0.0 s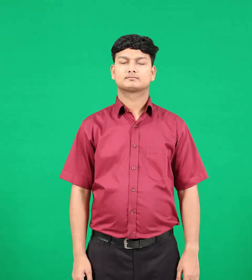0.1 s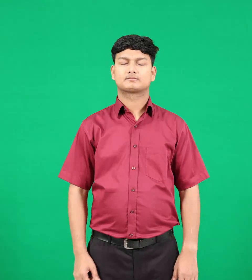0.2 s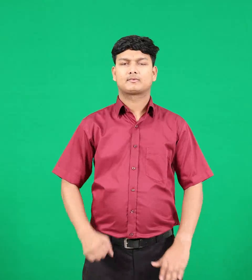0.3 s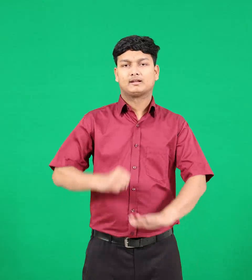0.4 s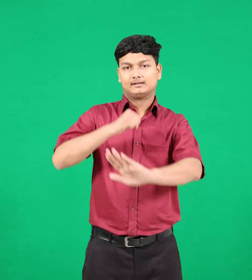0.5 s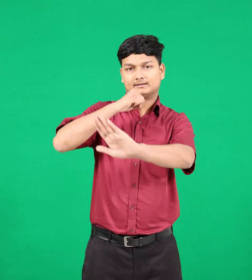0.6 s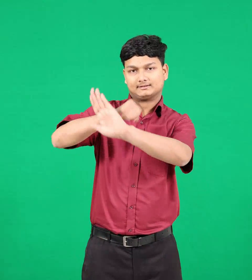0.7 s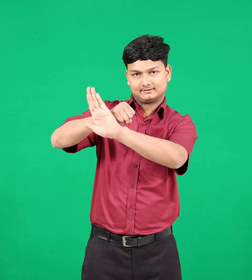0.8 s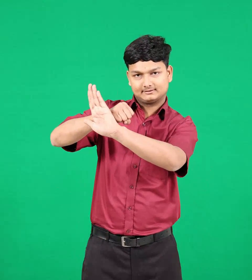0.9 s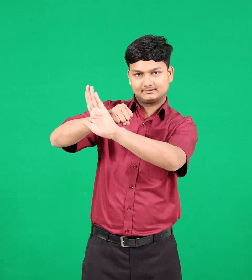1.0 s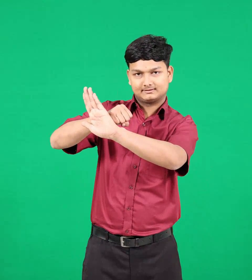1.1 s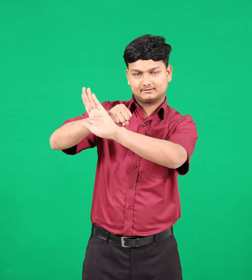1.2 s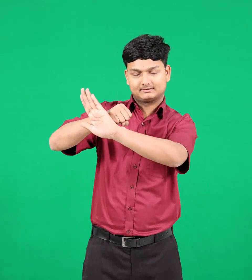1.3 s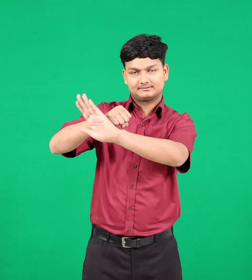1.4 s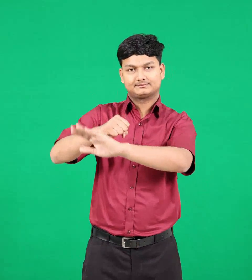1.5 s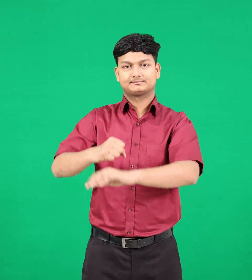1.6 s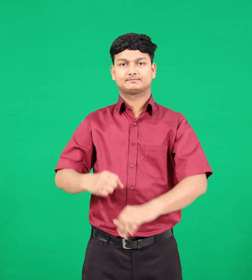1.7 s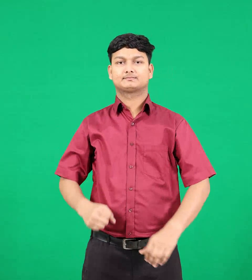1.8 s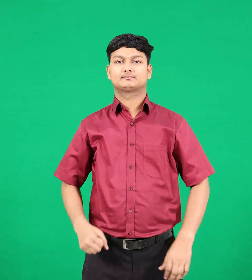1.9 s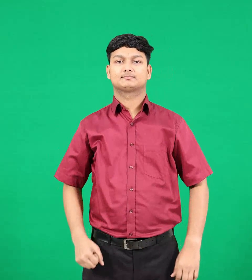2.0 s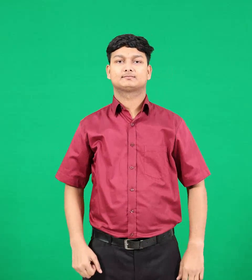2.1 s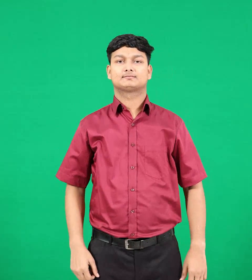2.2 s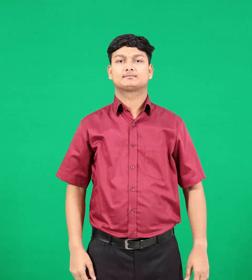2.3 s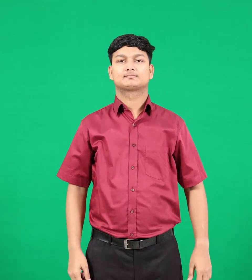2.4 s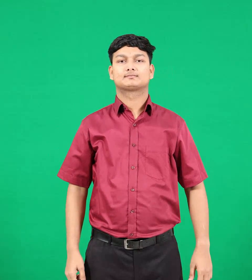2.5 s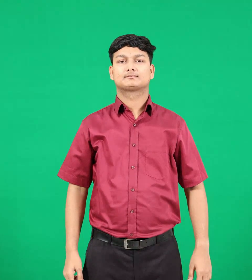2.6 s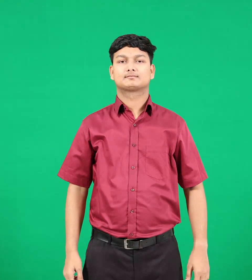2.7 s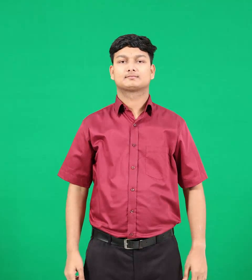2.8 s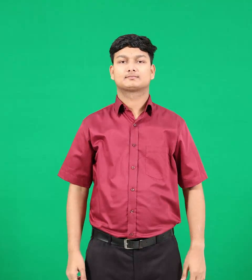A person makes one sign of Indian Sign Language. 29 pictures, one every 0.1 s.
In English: betray
